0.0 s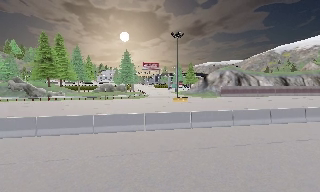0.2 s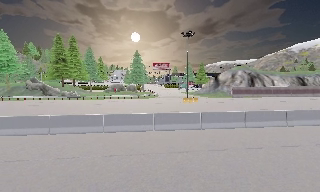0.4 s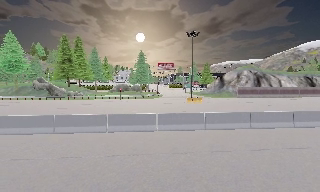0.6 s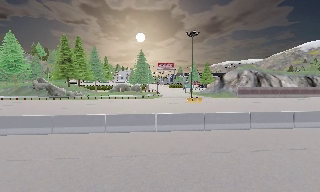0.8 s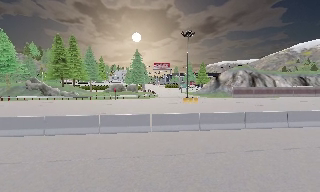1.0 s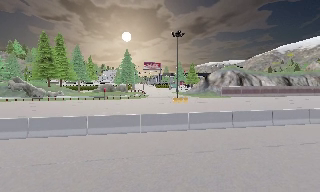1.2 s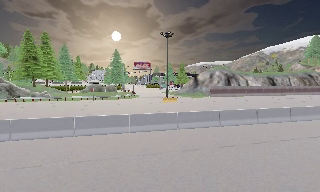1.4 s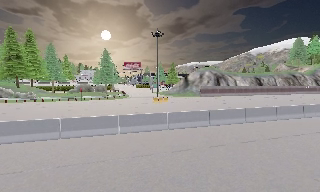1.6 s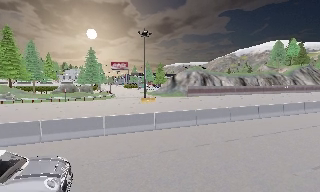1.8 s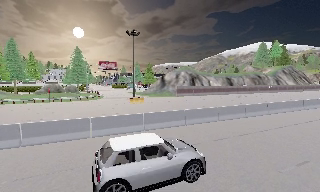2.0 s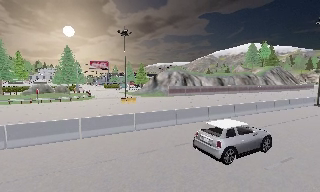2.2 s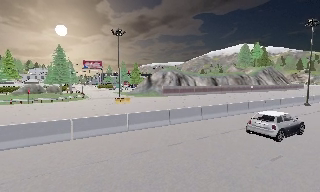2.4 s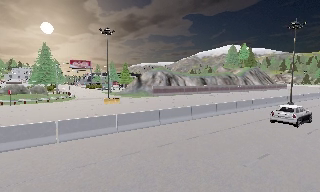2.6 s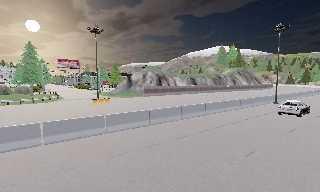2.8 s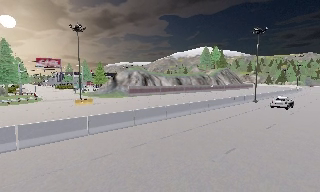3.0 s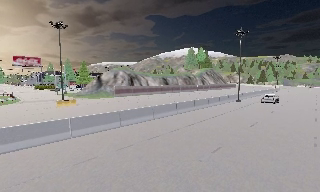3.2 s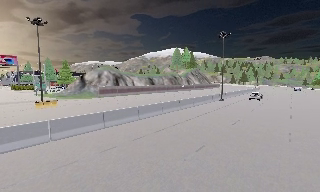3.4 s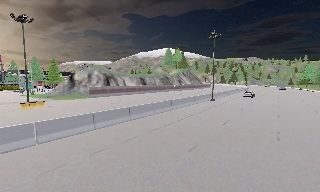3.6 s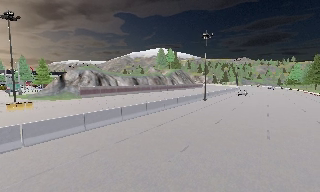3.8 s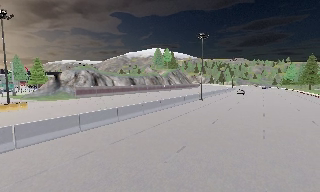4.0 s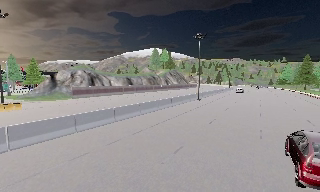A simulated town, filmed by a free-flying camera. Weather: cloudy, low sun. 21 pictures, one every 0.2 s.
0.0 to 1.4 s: The camera travels to its right, about 0.5 m, so close, fixed things drift to the left.
1.4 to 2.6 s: The scene slides to the left, as the camera pans about 20 degrees to its right.
2.6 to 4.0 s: The camera pans to its right, which is clockwise from overhead, by about 20 degrees. It travels forward, about 0.5 m, so what stands in front looms larger.
The film runs forward here.
